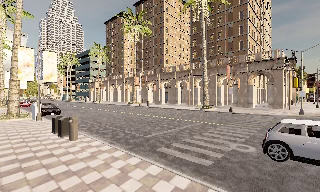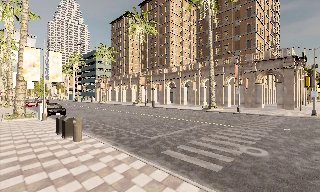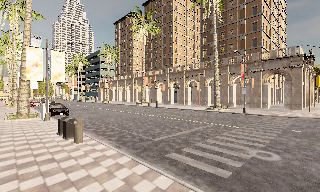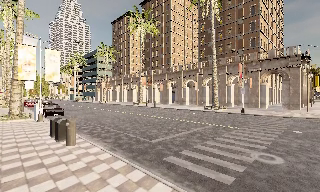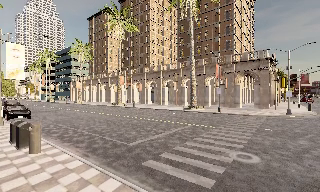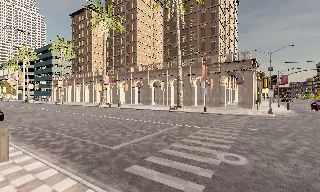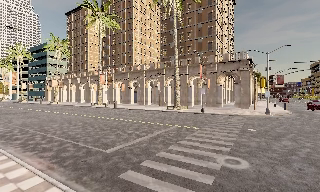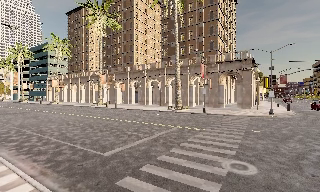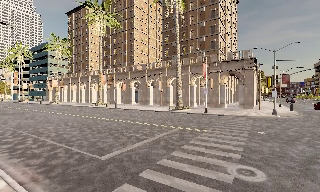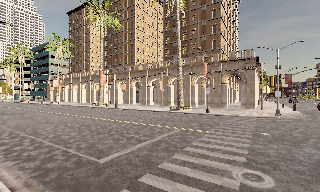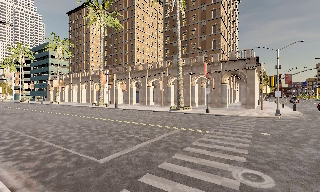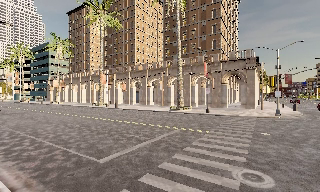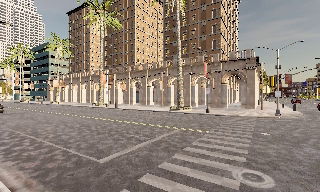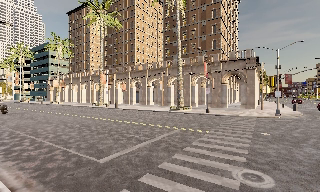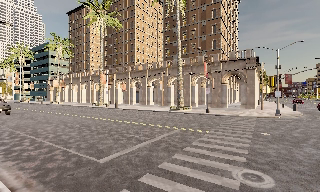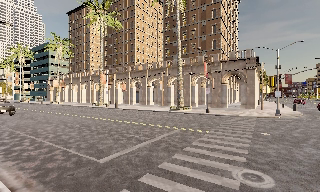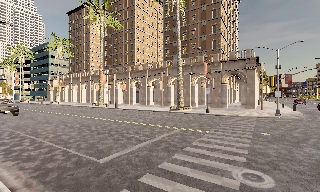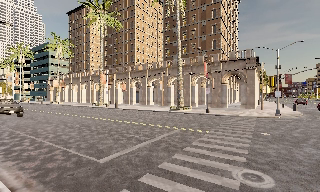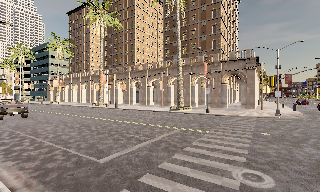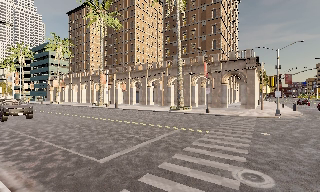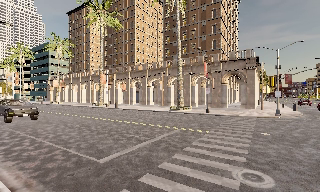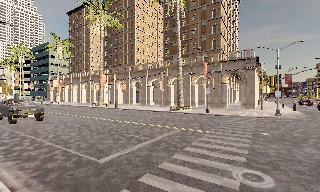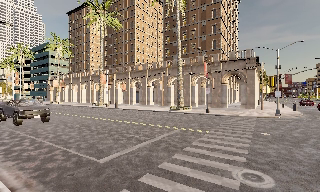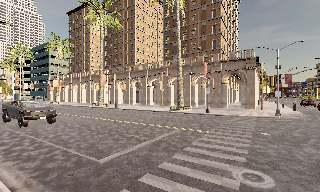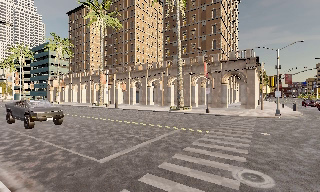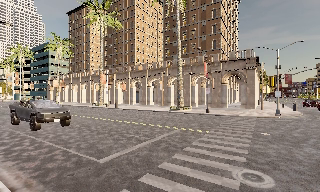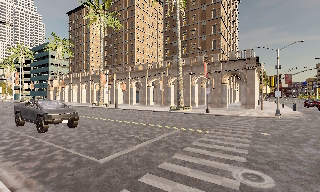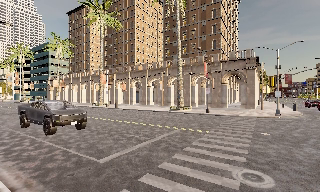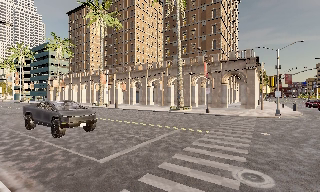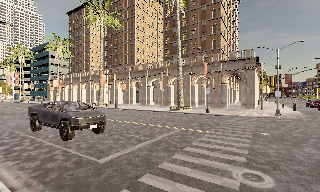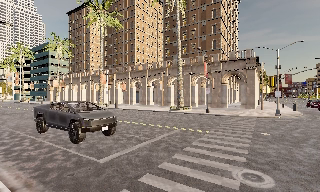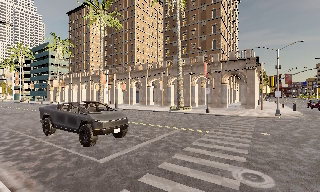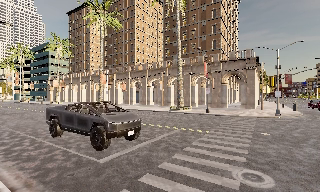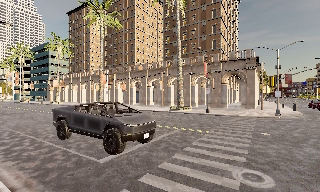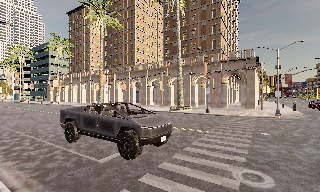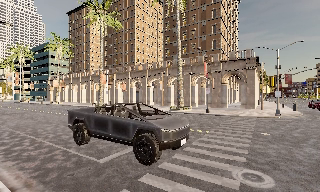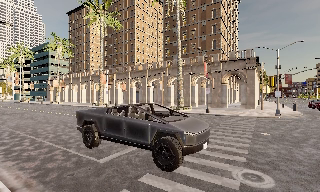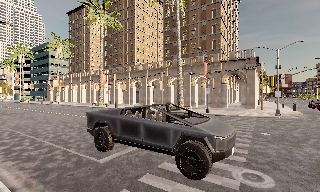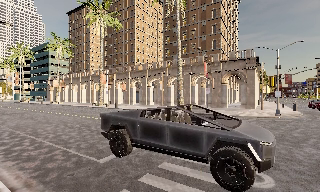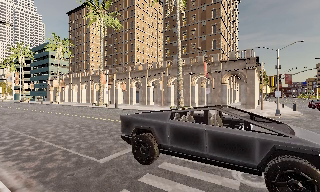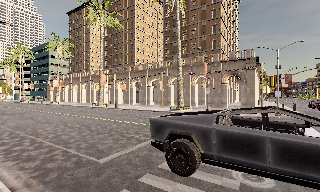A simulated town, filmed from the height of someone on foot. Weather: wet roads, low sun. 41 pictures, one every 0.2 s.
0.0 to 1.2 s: The scene slides to the left, as the camera pans about 10 degrees to its right. It travels forward, about 2 m, so what stands in front looms larger.
1.2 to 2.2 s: The camera travels forward, about 1 m, so what stands in front looms larger. It loses speed.
2.2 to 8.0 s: The camera keeps its place and its aim.
The film runs forward here.
